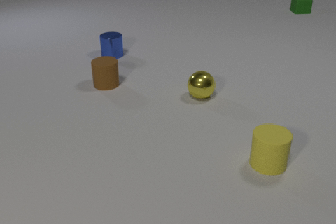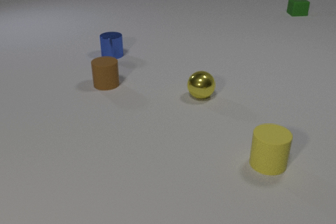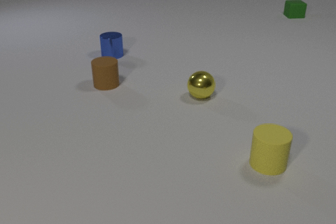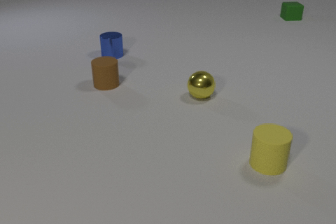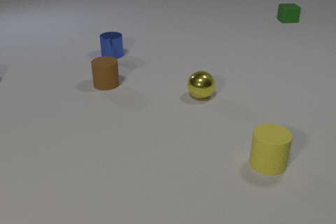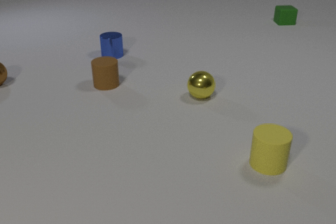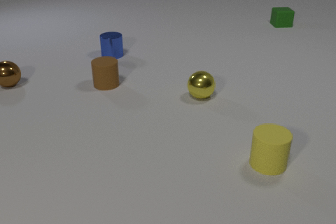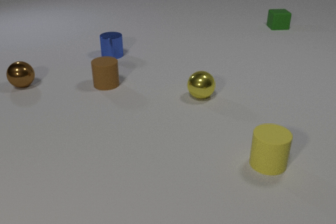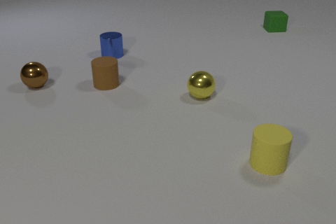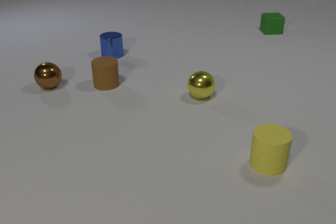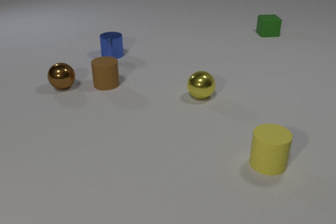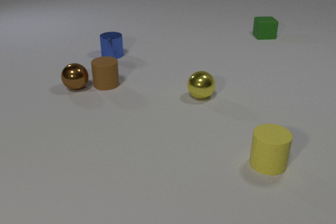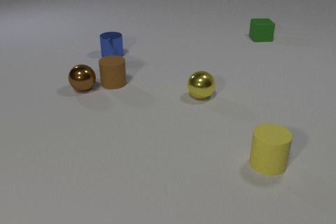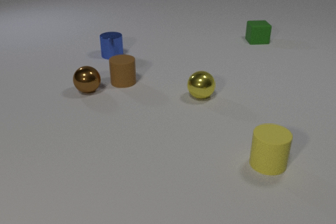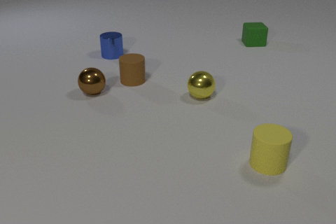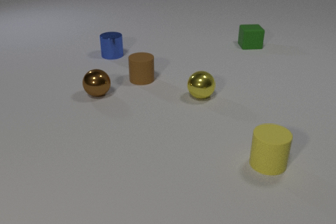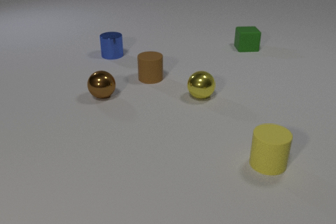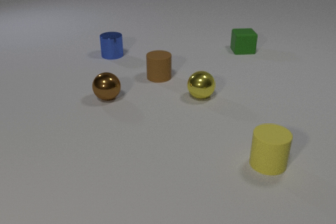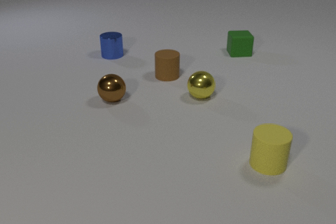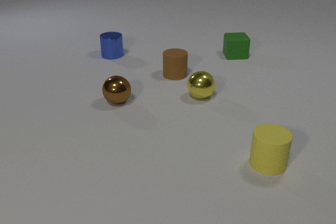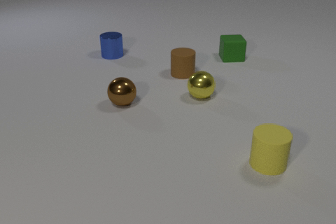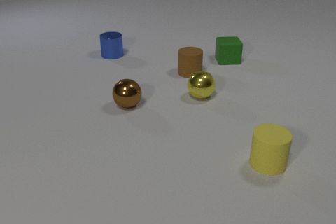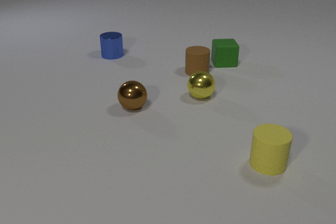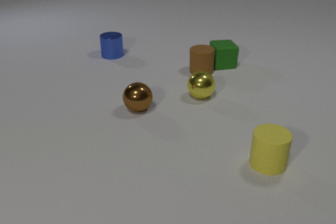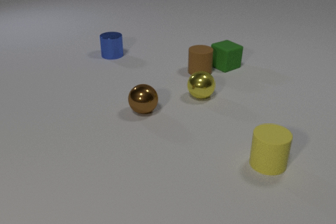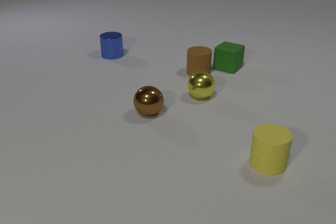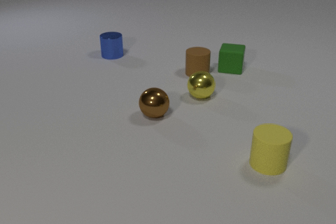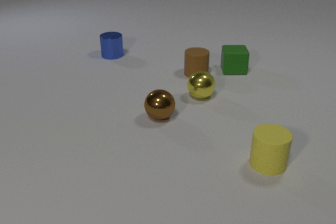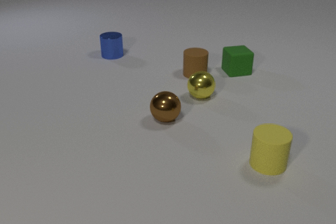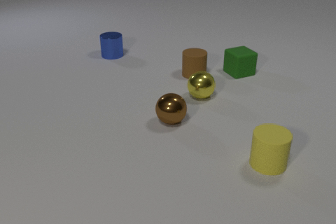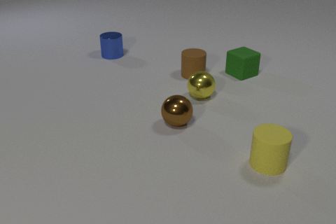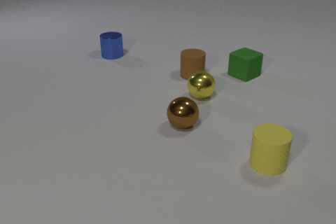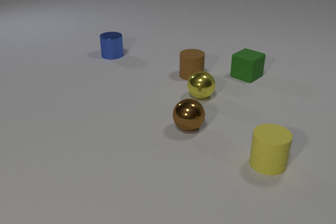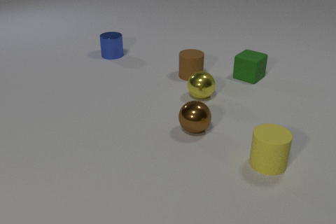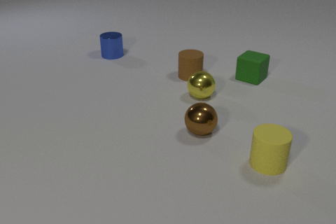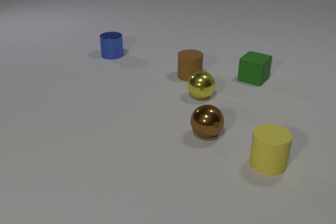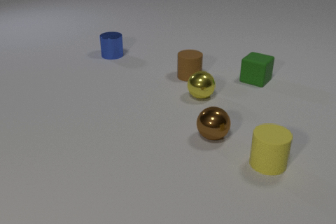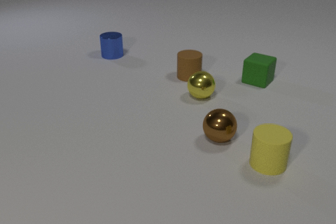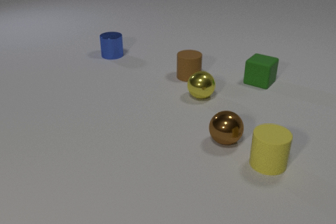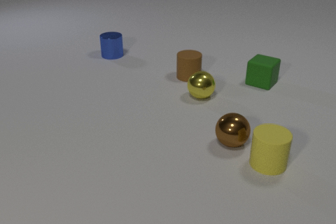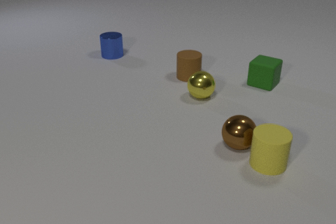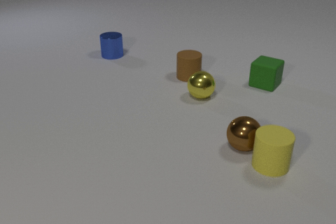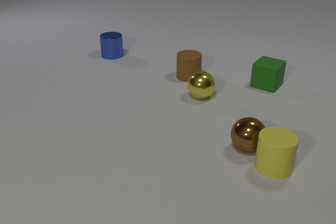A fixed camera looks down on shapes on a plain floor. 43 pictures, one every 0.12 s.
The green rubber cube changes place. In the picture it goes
toward the camera.
The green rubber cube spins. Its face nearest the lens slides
to the right.
0.00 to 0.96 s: The brown metal sphere comes in at the left edge, rolls to the right and toward the camera. The green rubber cube slides toward the camera.
0.96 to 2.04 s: The brown metal sphere rolls to the right and toward the camera. The brown rubber cylinder slides to the right. The green rubber cube slides toward the camera and to the left. The brown metal sphere and the brown rubber cylinder collide.
2.04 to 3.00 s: The brown metal sphere rolls to the right and toward the camera. The brown rubber cylinder slides to the right. The green rubber cube slides toward the camera, spins so that its near face slides to the right, counterclockwise seen from above. The brown rubber cylinder and the green rubber cube collide.
3.00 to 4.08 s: The brown metal sphere rolls to the right and toward the camera. The brown rubber cylinder slides toward the camera and to the left. The green rubber cube slides to the right and toward the camera, spins counterclockwise seen from above by about 90 degrees, its near face sliding to the right.
4.08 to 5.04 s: The brown metal sphere rolls to the right and toward the camera. The green rubber cube slides to the right and toward the camera. The brown metal sphere and the yellow rubber cylinder collide.
What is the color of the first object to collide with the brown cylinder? brown.
How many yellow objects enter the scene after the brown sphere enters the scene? 0.
How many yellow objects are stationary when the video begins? 2.
